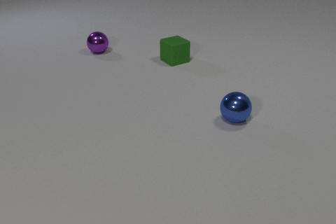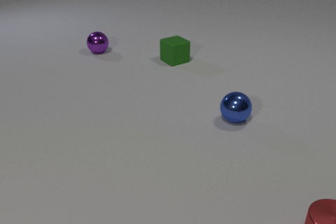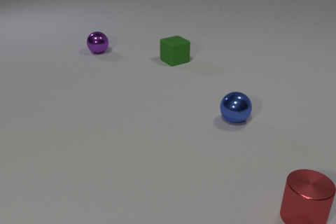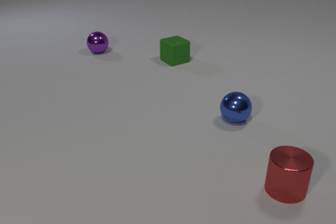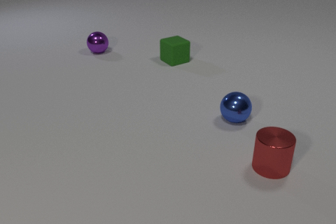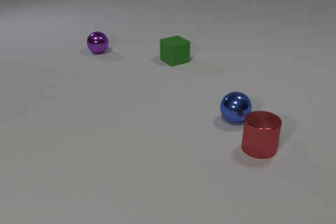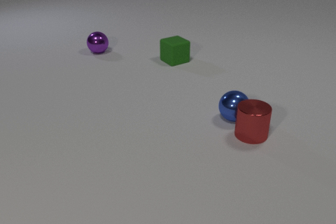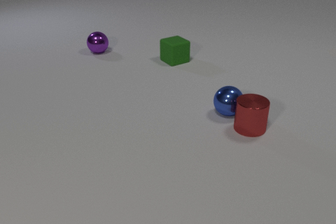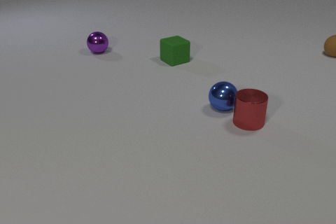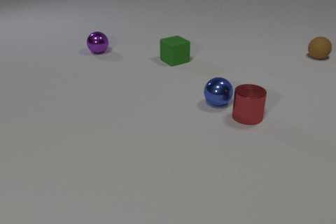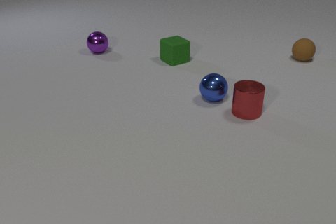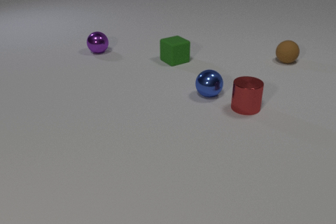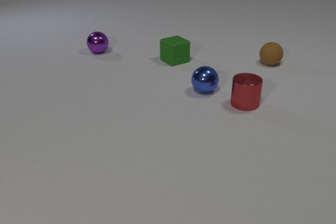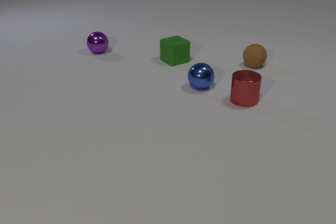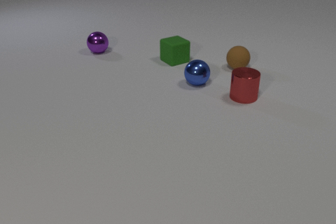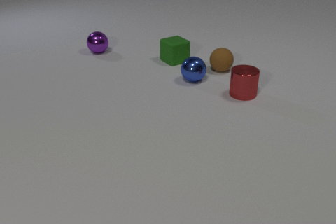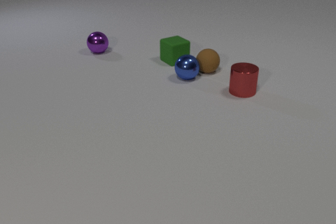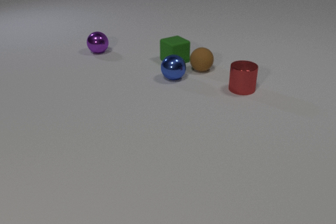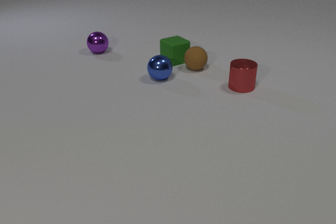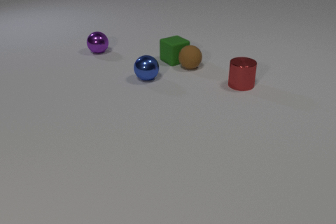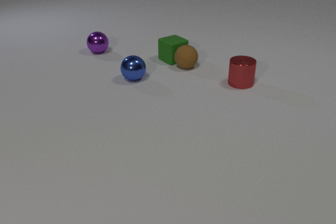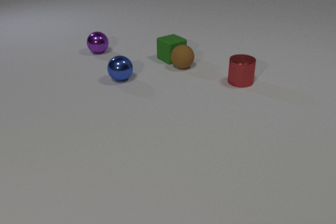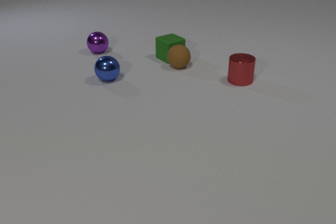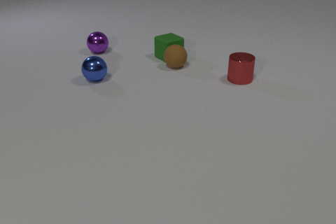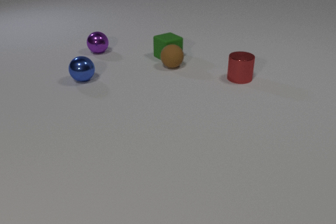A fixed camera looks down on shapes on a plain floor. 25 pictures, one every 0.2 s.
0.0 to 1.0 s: The red metal cylinder comes in at the bottom edge, slides away from the camera and to the left.
1.0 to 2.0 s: The red metal cylinder slides away from the camera. The blue metal sphere rolls away from the camera and to the left. The brown rubber sphere comes in at the right edge, rolls to the left and toward the camera. The red metal cylinder and the blue metal sphere collide.
2.0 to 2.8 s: The red metal cylinder slides away from the camera. The blue metal sphere rolls away from the camera and to the left. The brown rubber sphere rolls to the left and toward the camera.
2.8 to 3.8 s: The red metal cylinder slides away from the camera. The blue metal sphere rolls to the left. The brown rubber sphere rolls to the left. The blue metal sphere and the brown rubber sphere collide. The brown rubber sphere and the green rubber cube collide.
3.8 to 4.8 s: The red metal cylinder slides away from the camera. The blue metal sphere rolls to the left. The brown rubber sphere rolls to the left. The green rubber cube slides away from the camera and to the left.
How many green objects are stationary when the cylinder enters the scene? 1.
How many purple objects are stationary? 1.
Are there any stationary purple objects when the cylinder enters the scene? yes.
